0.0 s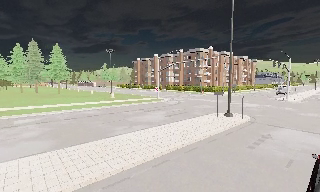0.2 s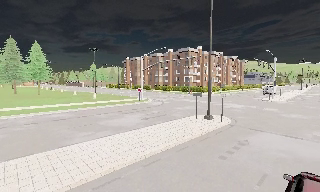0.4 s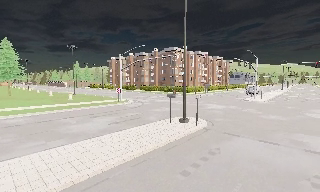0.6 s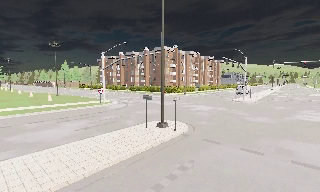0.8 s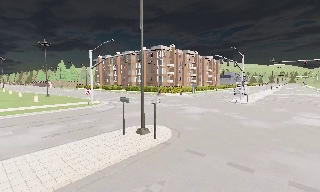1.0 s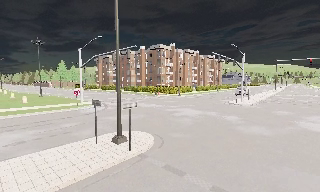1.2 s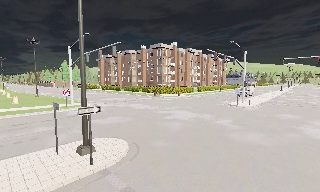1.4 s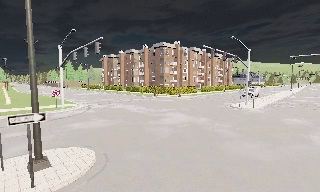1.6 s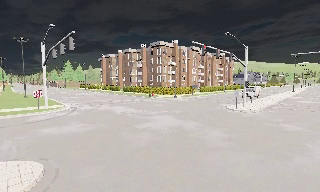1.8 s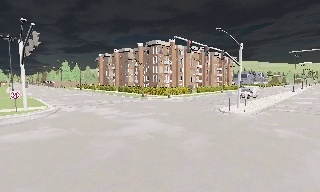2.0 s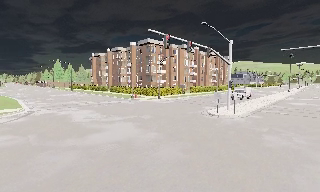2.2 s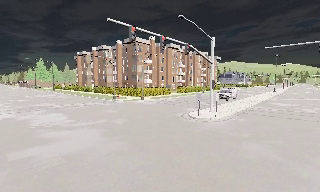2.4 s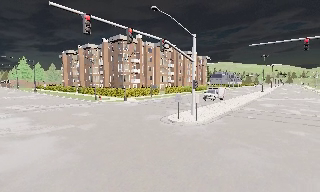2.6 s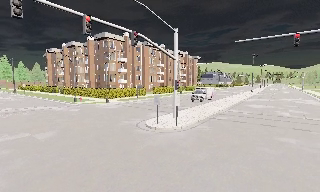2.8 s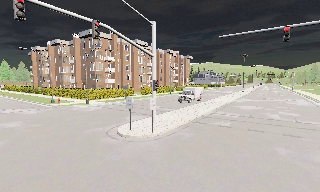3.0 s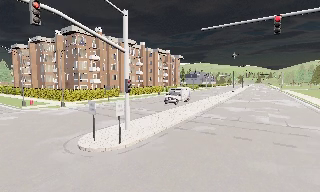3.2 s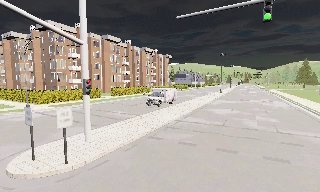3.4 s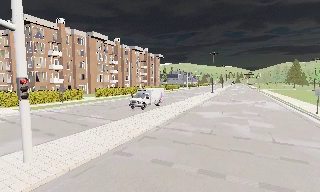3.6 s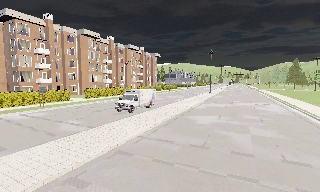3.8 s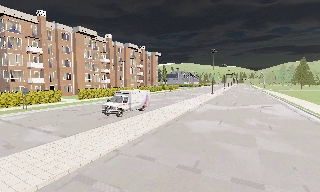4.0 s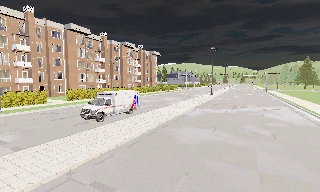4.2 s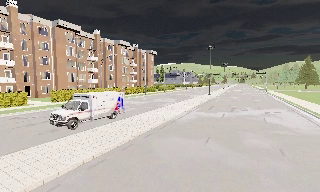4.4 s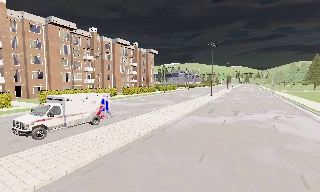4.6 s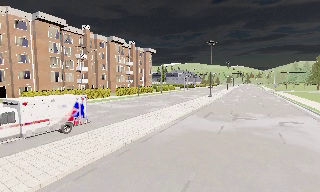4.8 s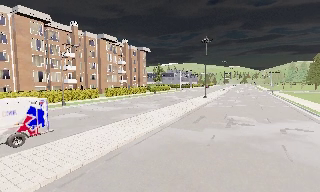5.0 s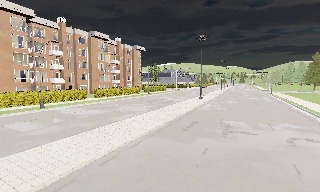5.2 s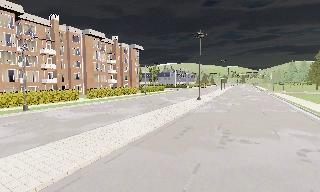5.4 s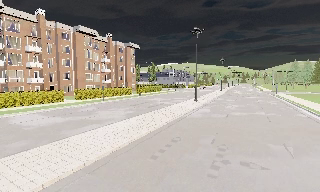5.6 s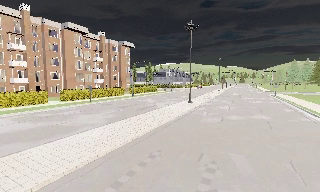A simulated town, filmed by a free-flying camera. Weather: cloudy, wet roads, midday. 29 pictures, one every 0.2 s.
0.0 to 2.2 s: The camera travels to its right and forward, about 20 m, so close, fixed things drift to the left.
2.2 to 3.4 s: The camera pans to its right, which is clockwise from overhead, by about 15 degrees. It travels forward and to its right, about 13 m, so what stands in front looms larger.
3.4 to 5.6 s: The camera travels forward and to its right, about 25 m, so what stands in front looms larger.
The film runs forward here.
